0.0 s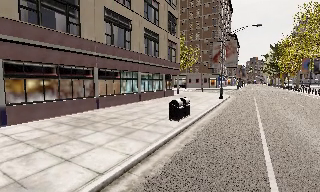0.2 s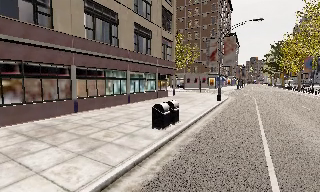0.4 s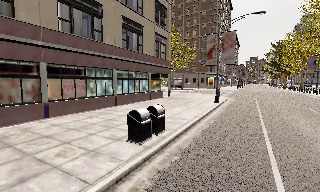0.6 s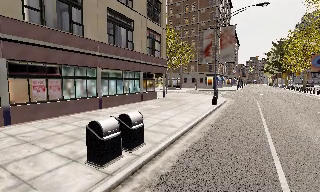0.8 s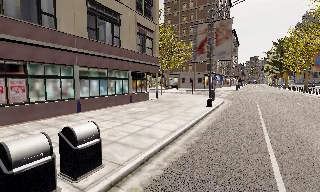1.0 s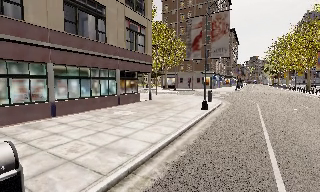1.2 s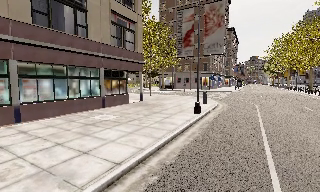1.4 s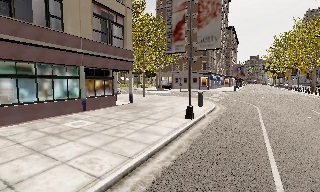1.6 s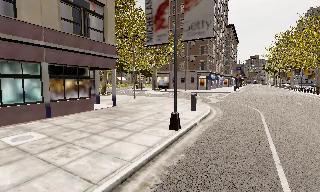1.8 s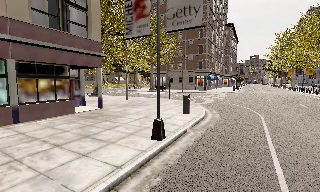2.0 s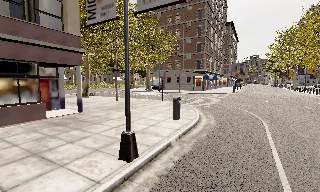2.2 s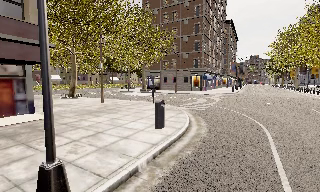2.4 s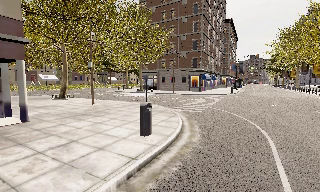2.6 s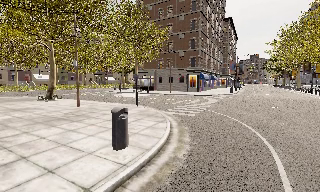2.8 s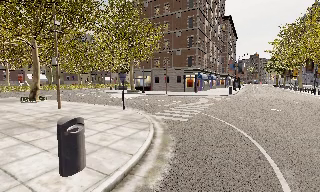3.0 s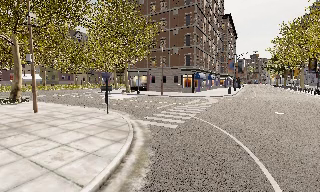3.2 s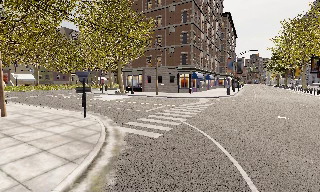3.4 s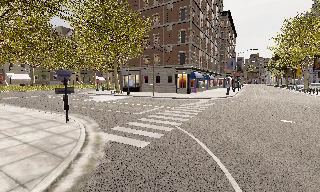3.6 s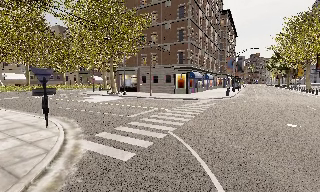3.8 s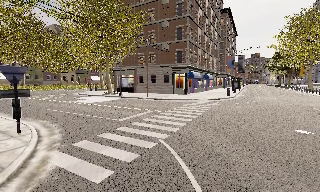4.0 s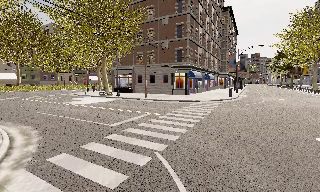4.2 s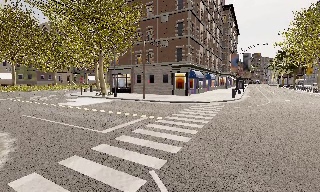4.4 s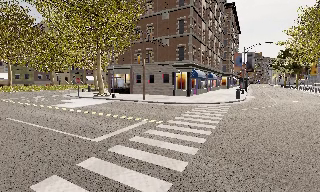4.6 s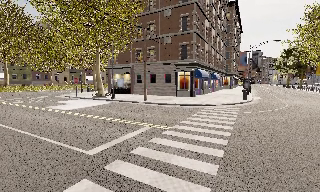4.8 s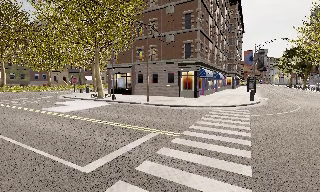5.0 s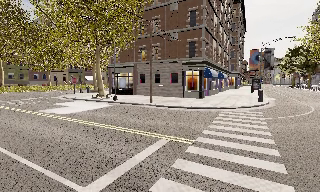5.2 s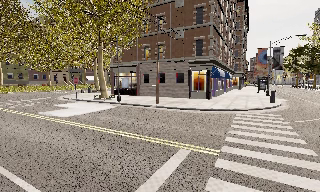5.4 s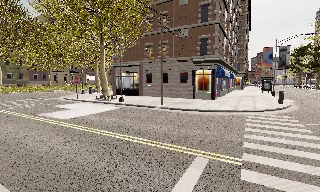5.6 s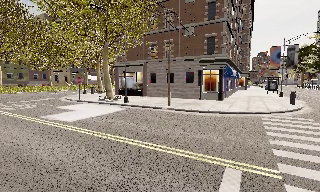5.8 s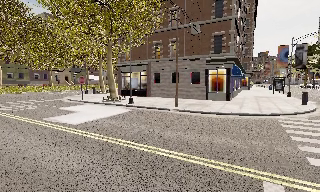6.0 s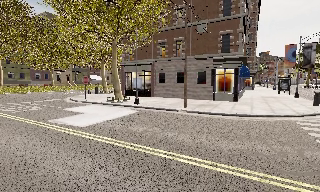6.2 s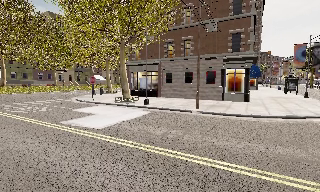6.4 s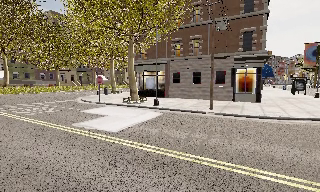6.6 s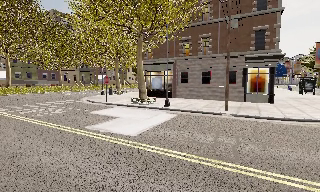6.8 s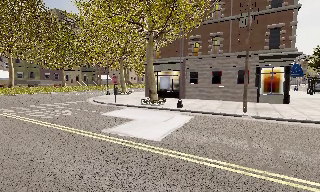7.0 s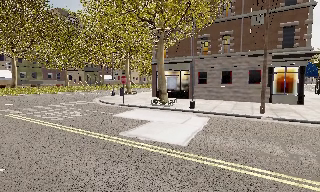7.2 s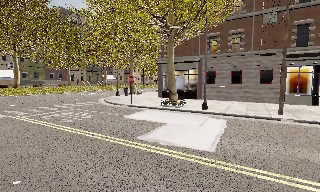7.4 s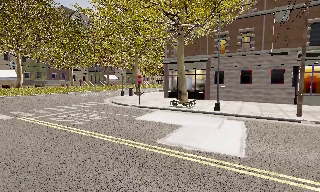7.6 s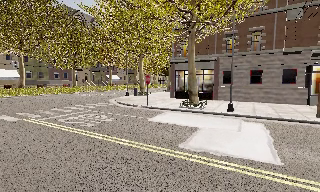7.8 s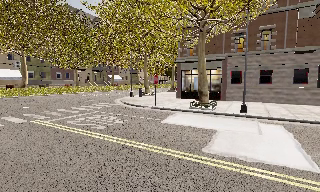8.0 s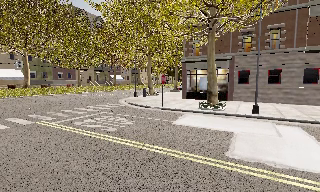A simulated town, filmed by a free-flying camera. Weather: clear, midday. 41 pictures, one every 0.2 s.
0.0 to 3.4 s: The camera travels forward and to its right, about 25 m, so what stands in front looms larger.
3.4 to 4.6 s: The camera travels forward, about 6 m, so what stands in front looms larger.
4.6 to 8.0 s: The camera travels to its left and forward, about 15 m, so close, fixed things drift to the right.
The film runs backward here.
